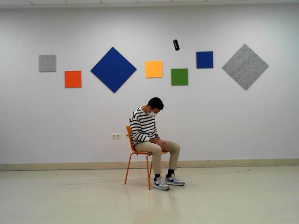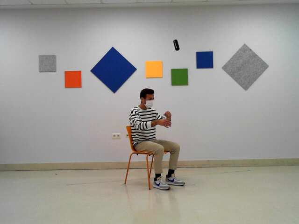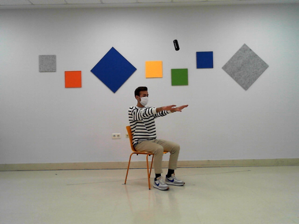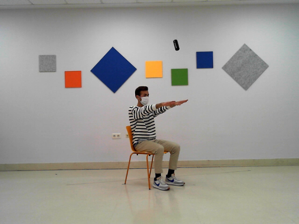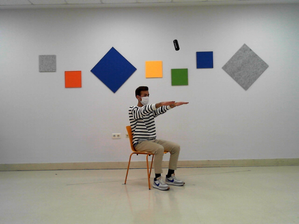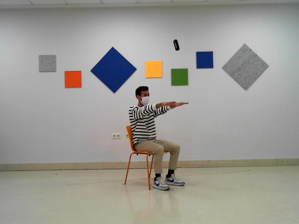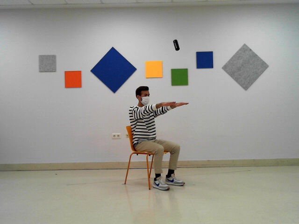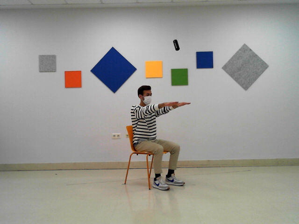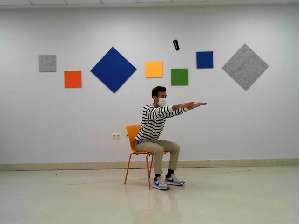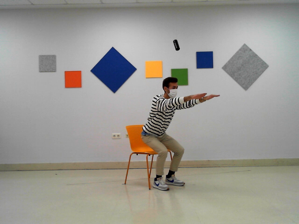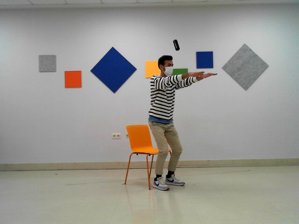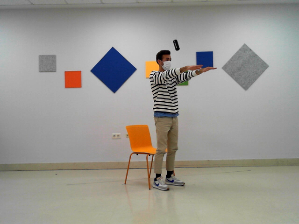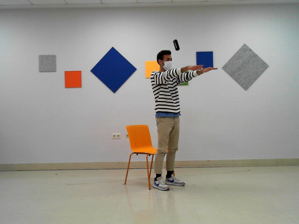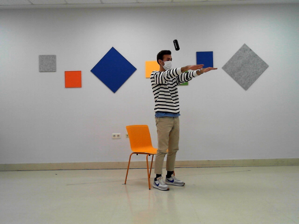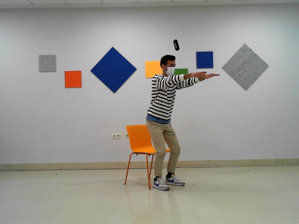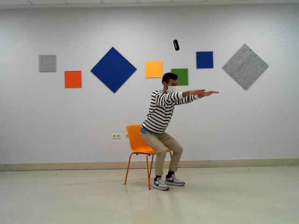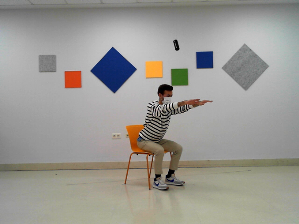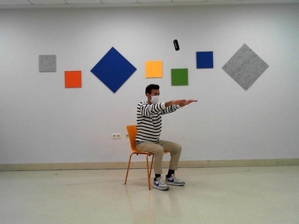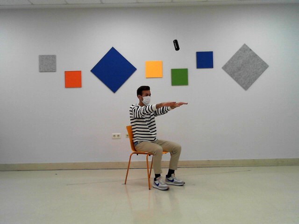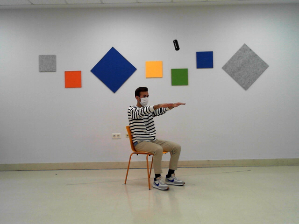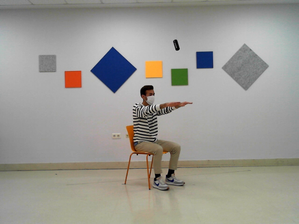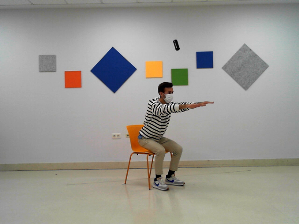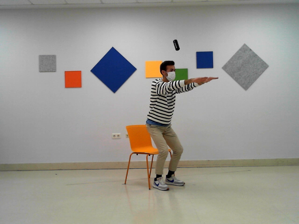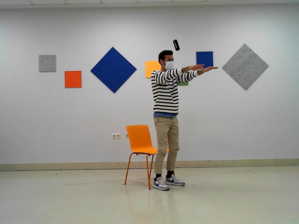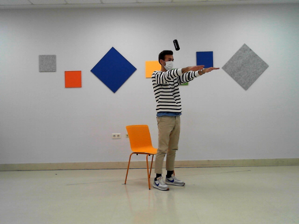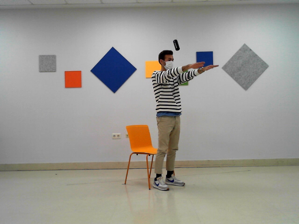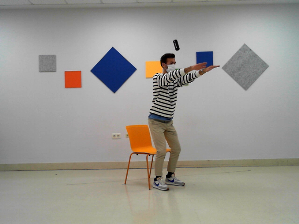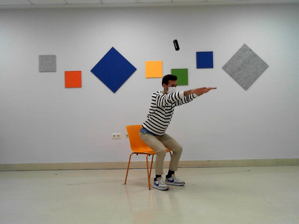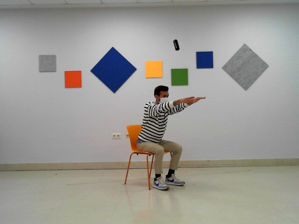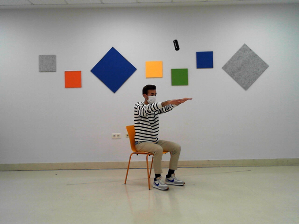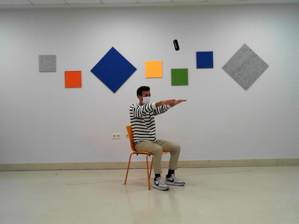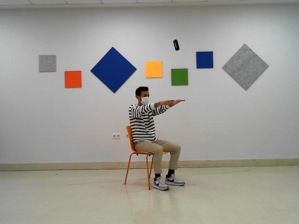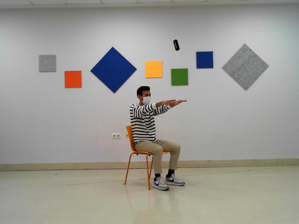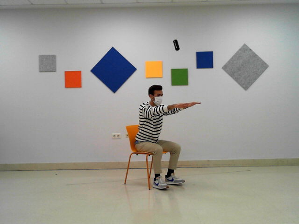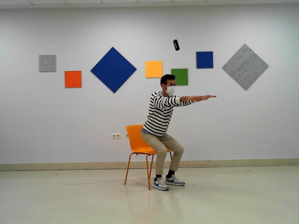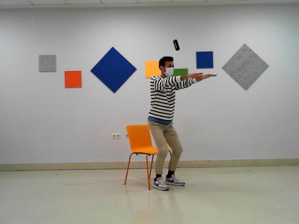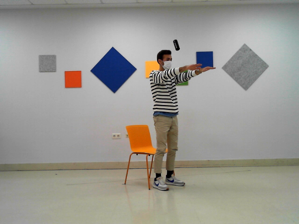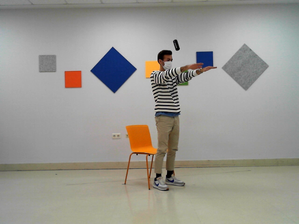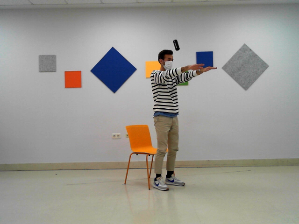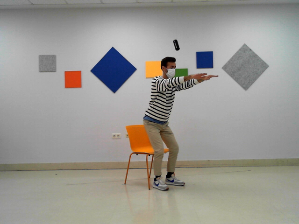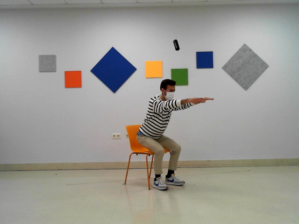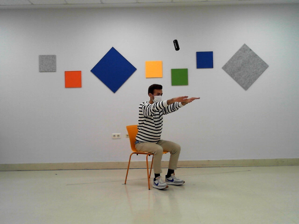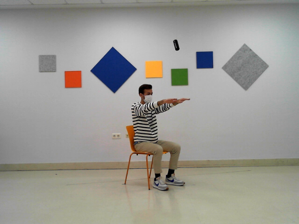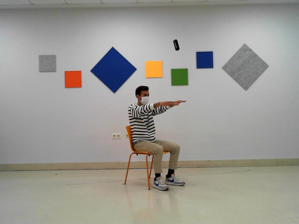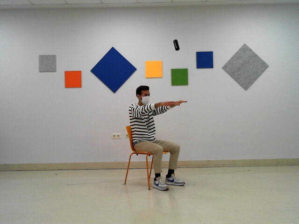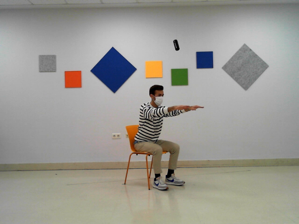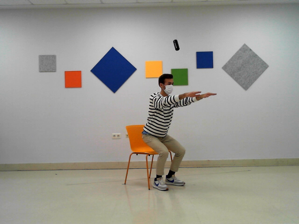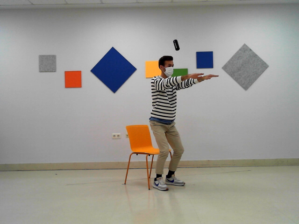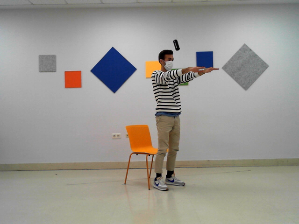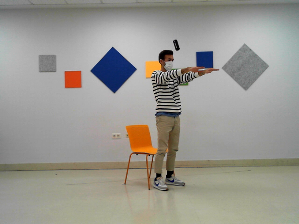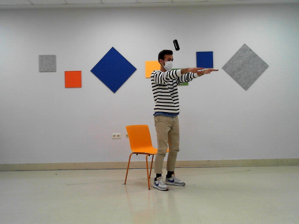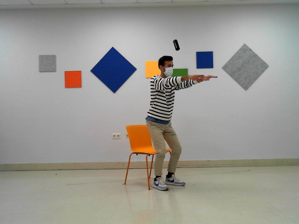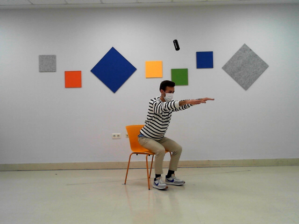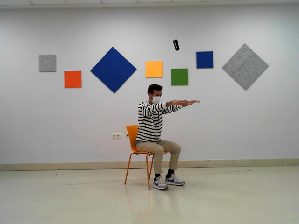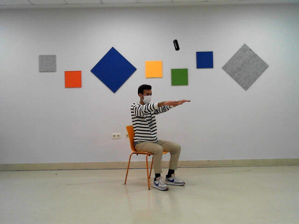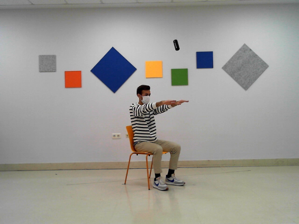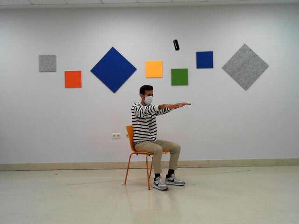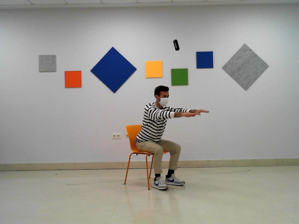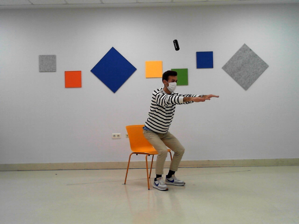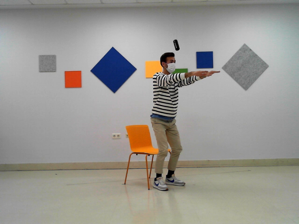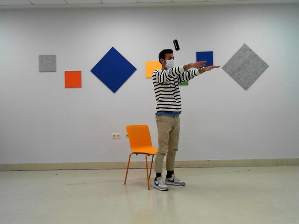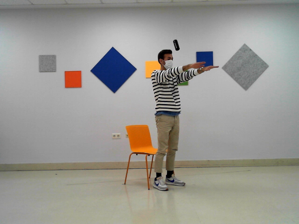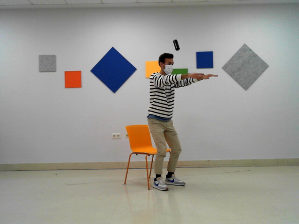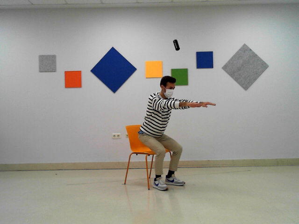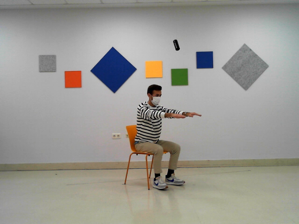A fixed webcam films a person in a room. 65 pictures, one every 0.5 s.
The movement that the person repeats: Sit to stand.
